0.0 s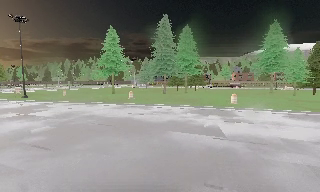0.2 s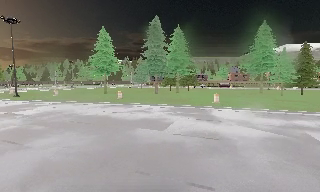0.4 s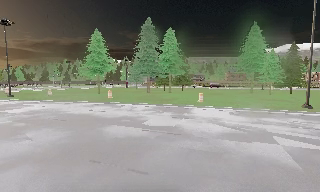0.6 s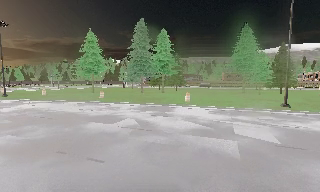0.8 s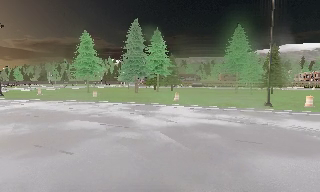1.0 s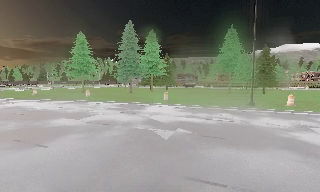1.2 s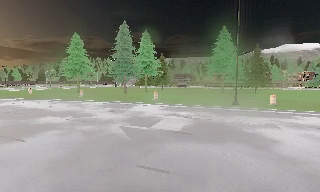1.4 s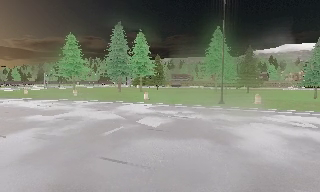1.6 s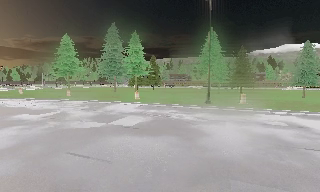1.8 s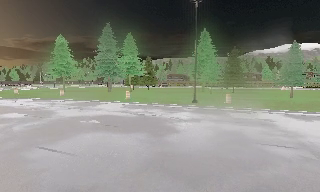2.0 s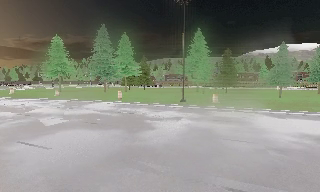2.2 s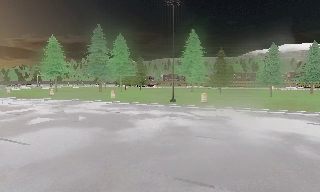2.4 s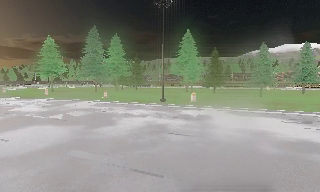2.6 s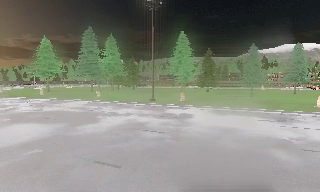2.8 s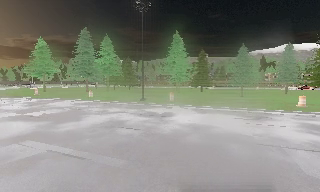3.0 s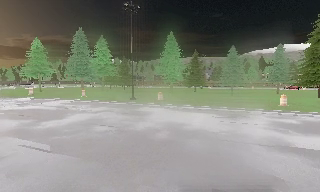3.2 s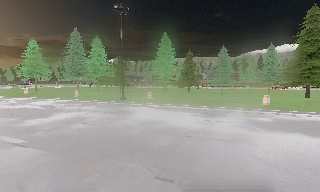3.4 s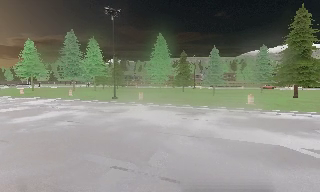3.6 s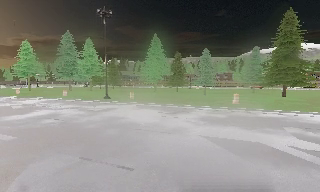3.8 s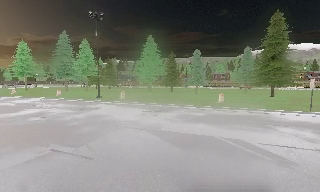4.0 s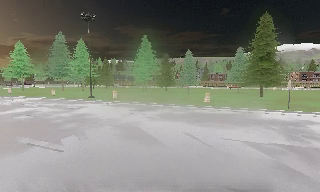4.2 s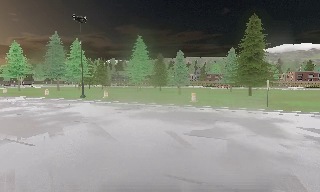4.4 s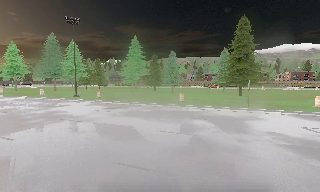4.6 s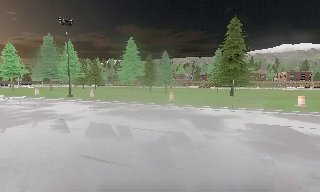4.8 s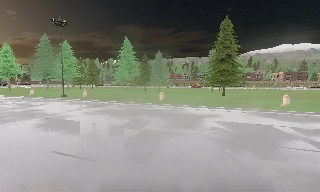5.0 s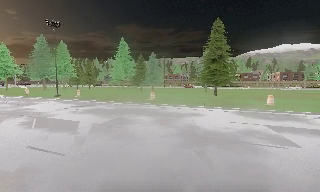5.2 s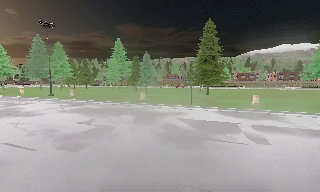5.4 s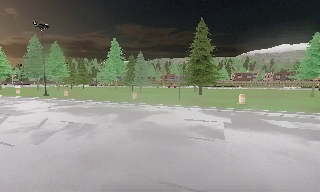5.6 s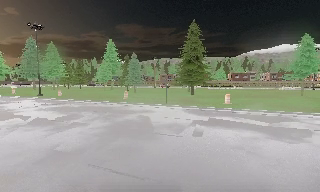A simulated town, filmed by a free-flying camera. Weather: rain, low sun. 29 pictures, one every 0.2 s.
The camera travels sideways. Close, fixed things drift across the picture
to the left.
0.0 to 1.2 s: The camera travels to its right and backward, about 9 m, so close, fixed things drift to the left.
1.2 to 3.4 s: The camera travels to its right, about 15 m, so close, fixed things drift to the left.
3.4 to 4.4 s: The camera travels to its right and backward, about 7 m, so close, fixed things drift to the left.
4.4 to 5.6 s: The camera travels to its right, about 8 m, so close, fixed things drift to the left.
The film runs forward here.
